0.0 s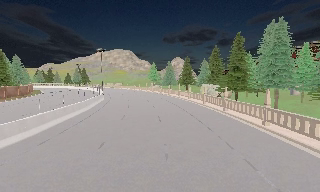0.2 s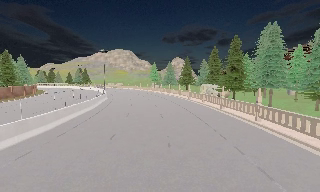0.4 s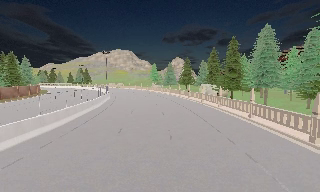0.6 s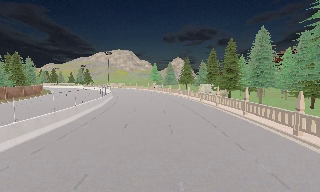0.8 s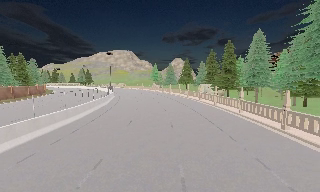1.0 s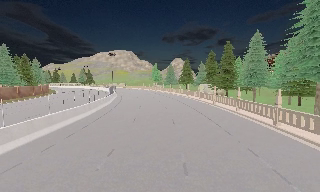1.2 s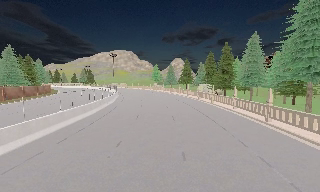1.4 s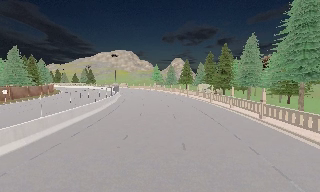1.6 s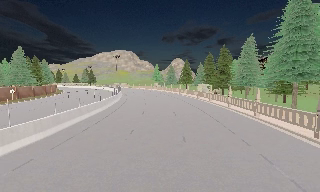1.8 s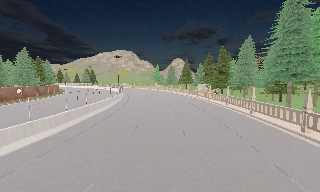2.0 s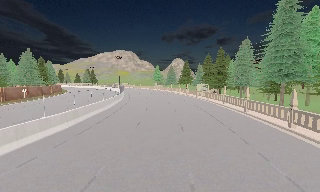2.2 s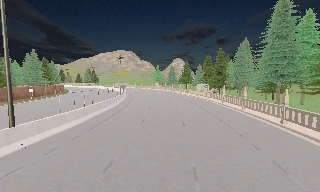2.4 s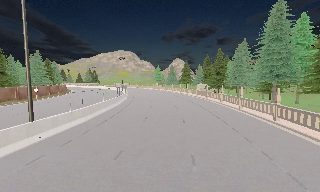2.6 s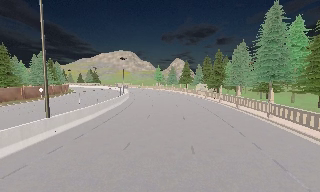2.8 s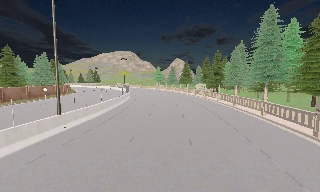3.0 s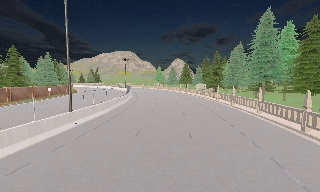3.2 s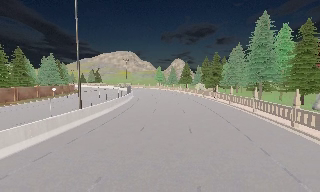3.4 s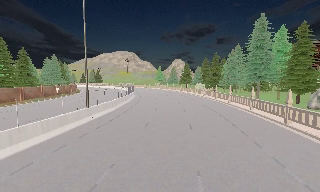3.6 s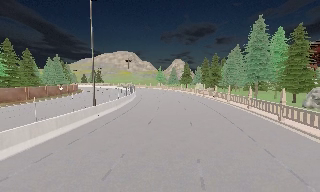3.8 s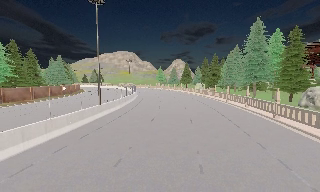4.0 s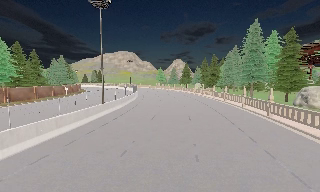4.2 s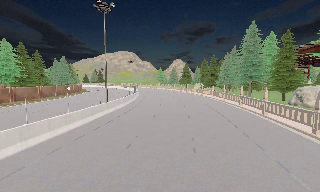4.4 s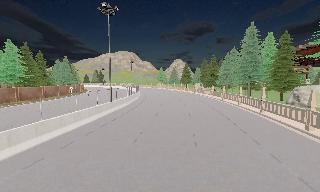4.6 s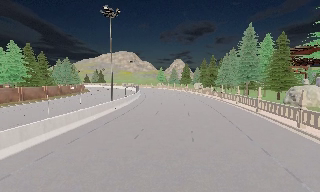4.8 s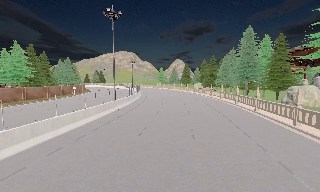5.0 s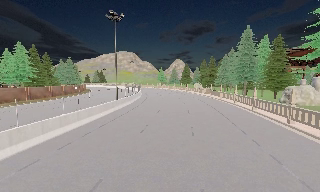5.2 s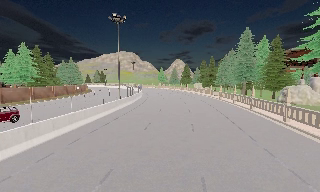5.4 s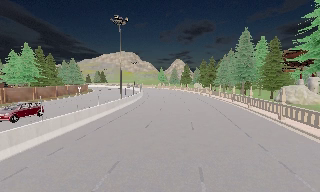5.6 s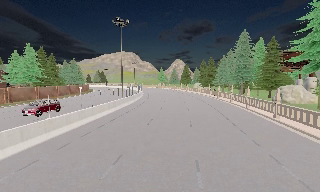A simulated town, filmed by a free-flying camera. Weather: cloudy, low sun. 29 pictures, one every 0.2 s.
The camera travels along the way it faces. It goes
backward.
0.0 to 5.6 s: The camera travels backward, about 30 m, so what stands in front gets smaller. It loses speed.
The film runs backward here.
